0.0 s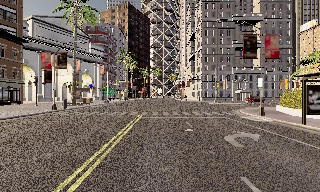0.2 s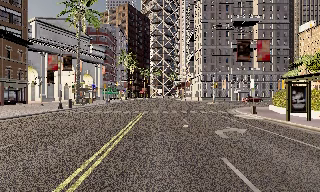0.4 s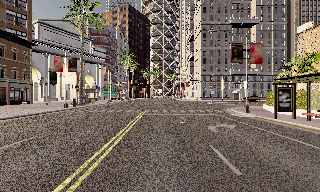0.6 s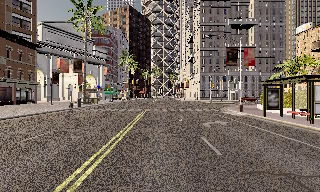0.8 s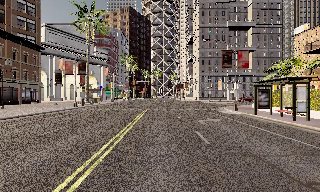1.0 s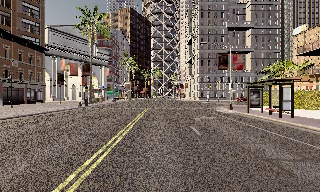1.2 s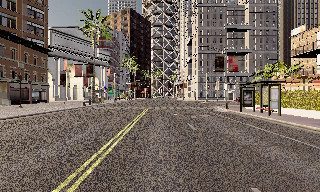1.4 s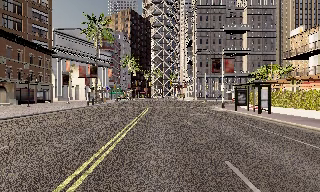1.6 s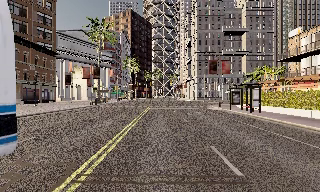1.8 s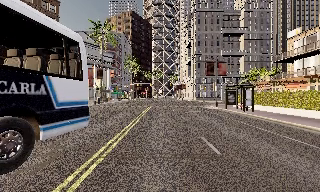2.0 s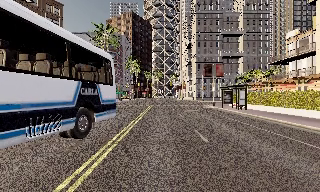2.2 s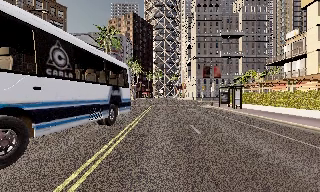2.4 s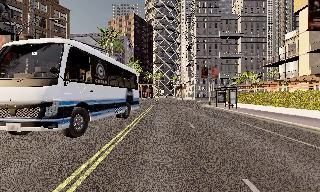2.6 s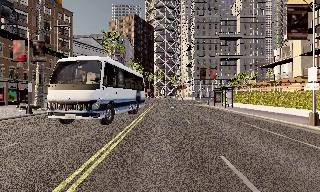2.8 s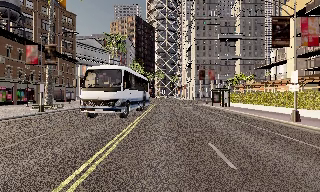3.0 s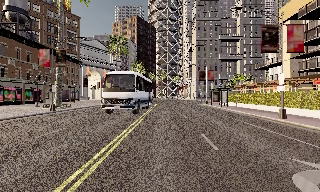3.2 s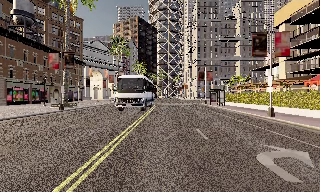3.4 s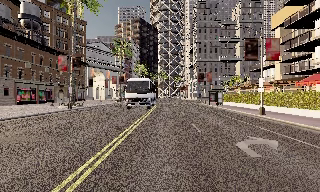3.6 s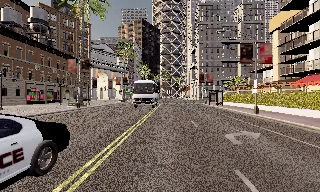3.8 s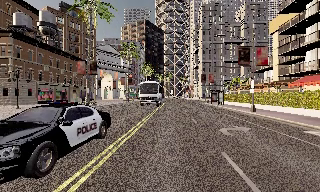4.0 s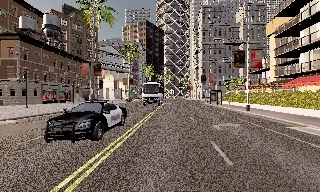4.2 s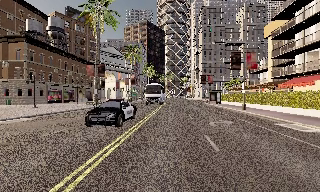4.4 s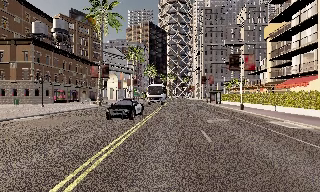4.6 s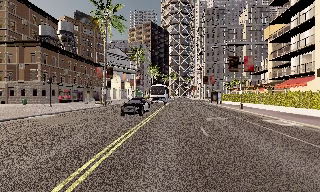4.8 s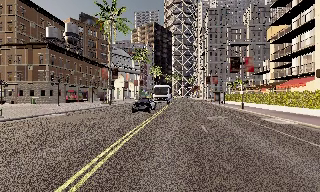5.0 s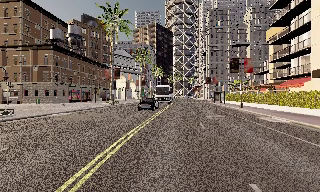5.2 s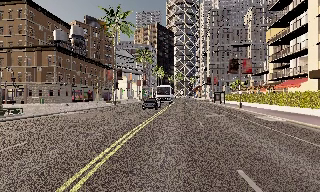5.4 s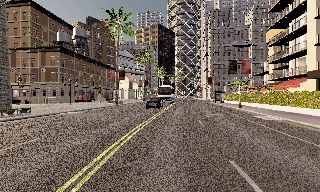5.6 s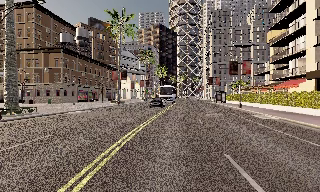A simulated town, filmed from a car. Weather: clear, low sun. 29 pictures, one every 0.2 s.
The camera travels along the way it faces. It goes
backward.
0.0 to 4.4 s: The camera travels backward, about 25 m, so what stands in front gets smaller.
4.4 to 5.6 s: The camera travels backward, about 4 m, so what stands in front gets smaller. It loses speed.
The film runs backward here.
